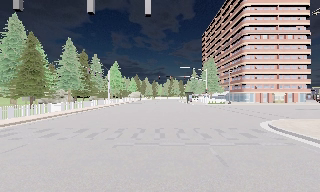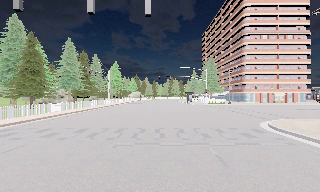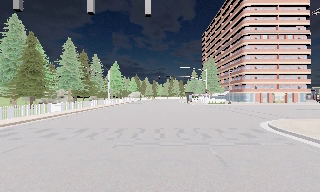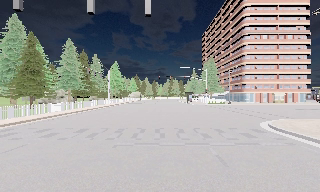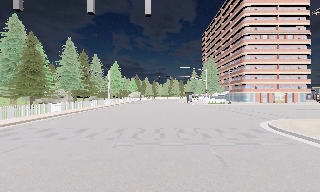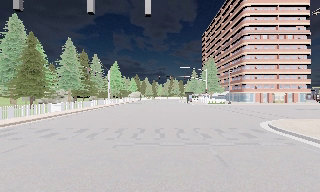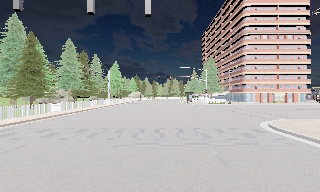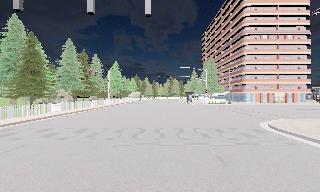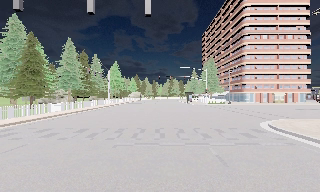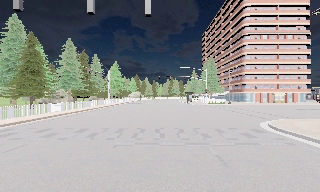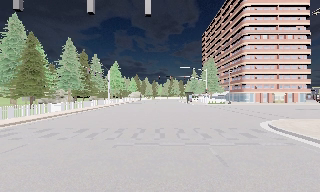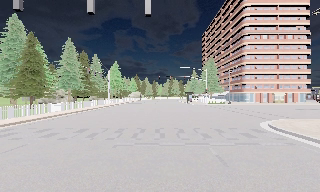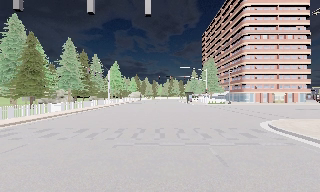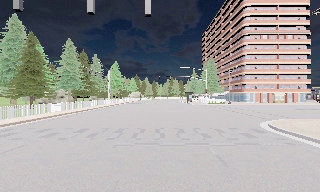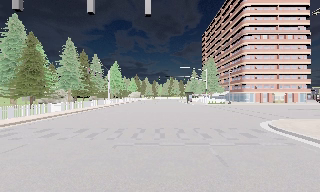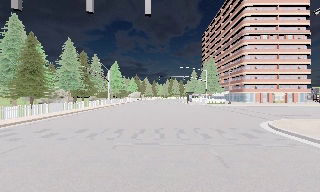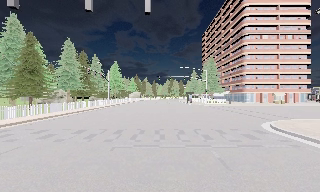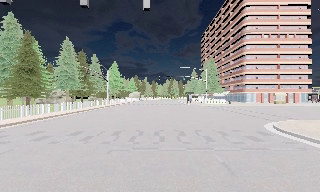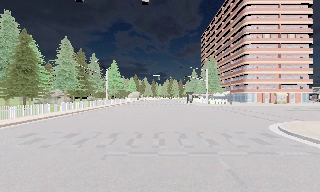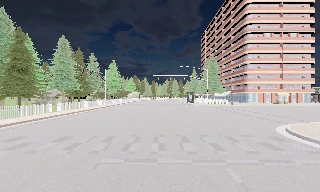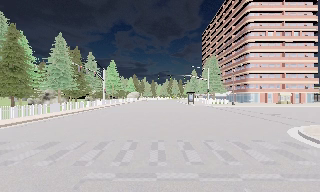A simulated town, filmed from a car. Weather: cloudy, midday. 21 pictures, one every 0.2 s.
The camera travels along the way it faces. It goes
forward.
0.0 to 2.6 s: The camera keeps its place and its aim.
2.6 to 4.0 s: The camera travels forward, about 2.5 m, so what stands in front looms larger. It gains speed.
The film runs forward here.
